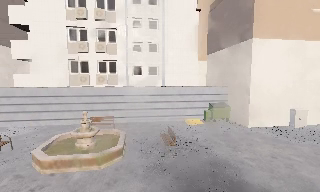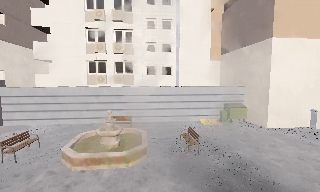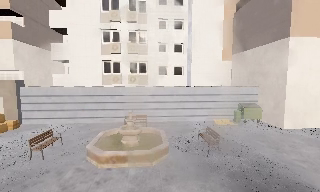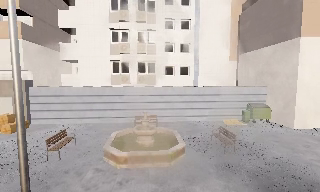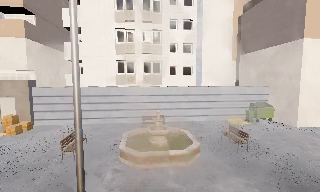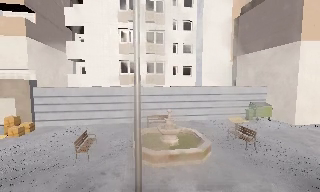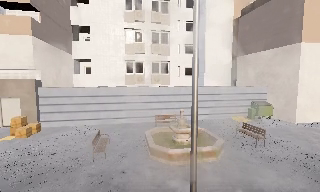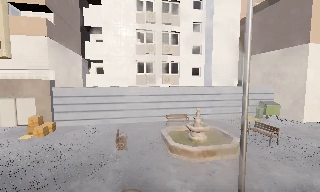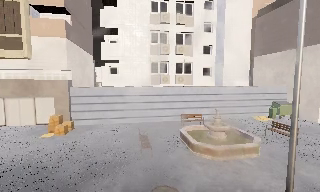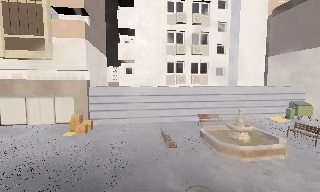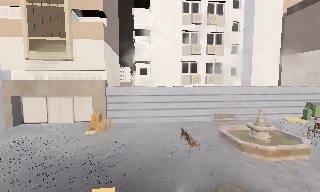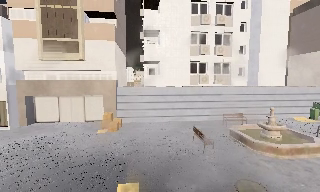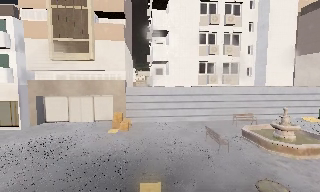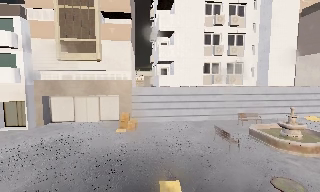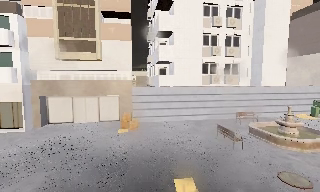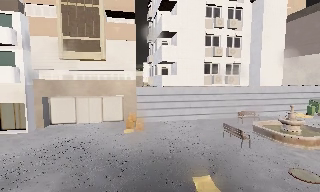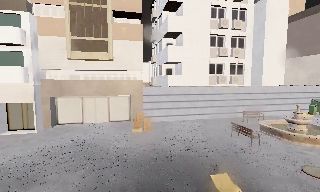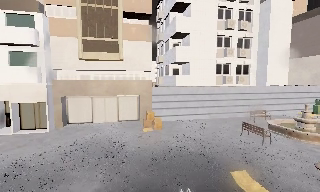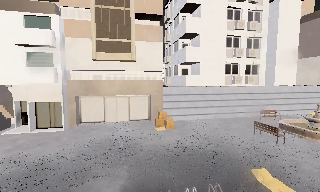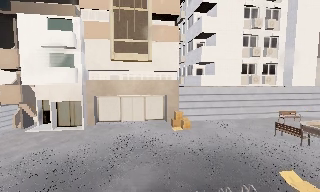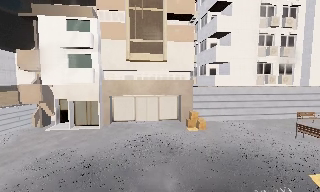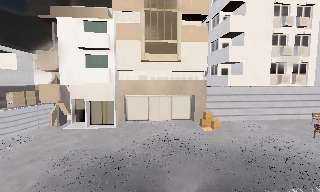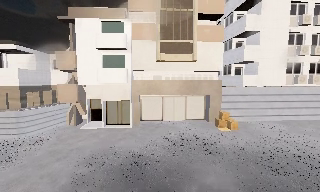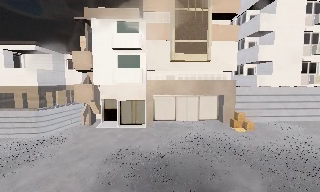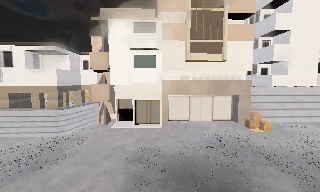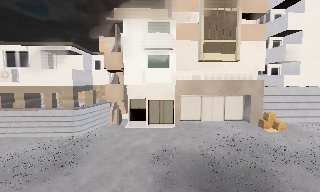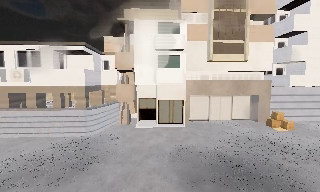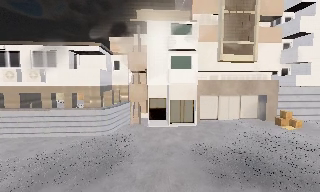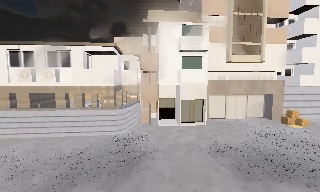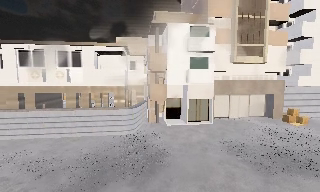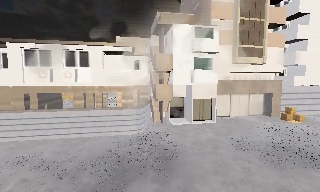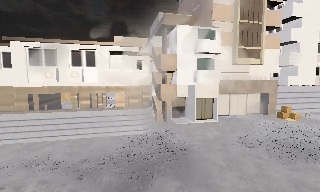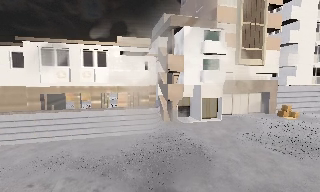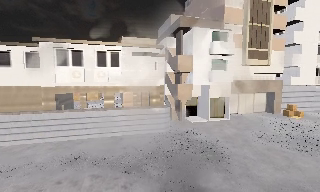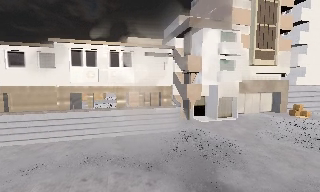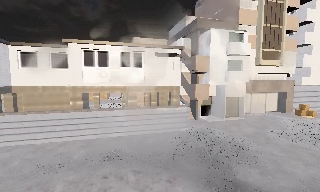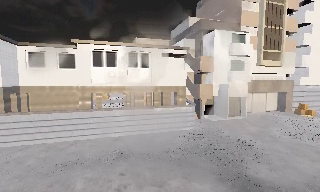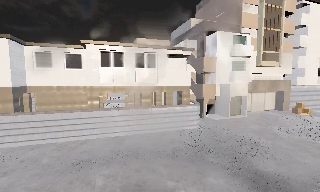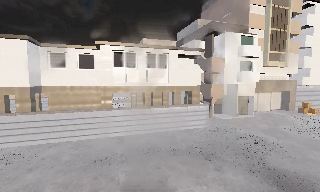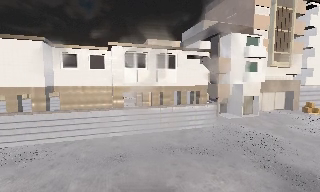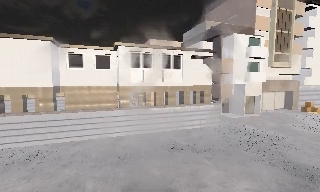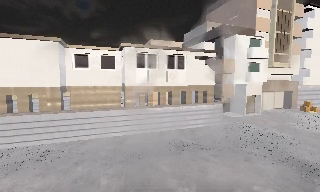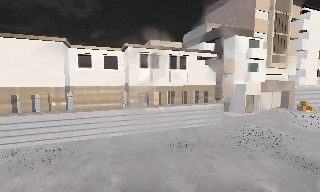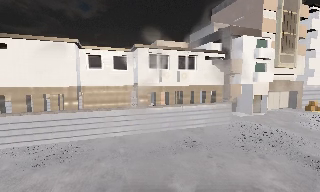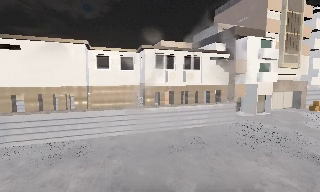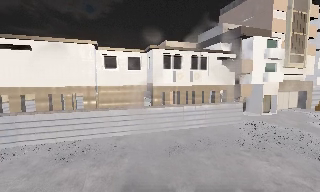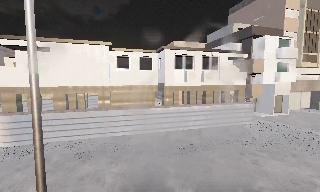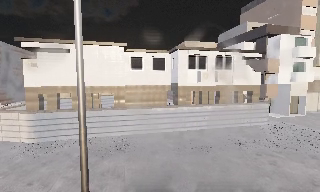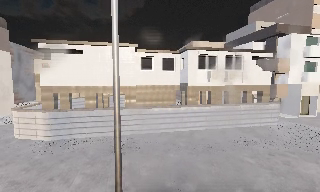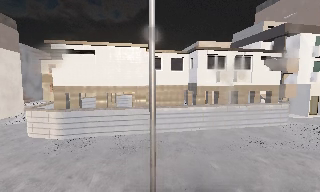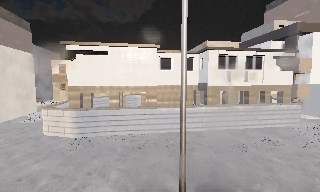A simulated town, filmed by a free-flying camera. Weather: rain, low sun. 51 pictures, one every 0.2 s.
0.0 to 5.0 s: The camera travels to its left, about 20 m, so close, fixed things drift to the right.
5.0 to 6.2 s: The camera pans to its right, which is clockwise from overhead, by about 10 degrees. It travels to its left, about 7 m, so close, fixed things drift to the right.
6.2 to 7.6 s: The camera travels to its left, about 6 m, so close, fixed things drift to the right.
7.6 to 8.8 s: The camera travels to its left and backward, about 3.5 m, so close, fixed things drift to the right. It loses speed.
8.8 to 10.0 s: The camera travels to its left, about 3 m, so close, fixed things drift to the right.
The film runs forward here.
